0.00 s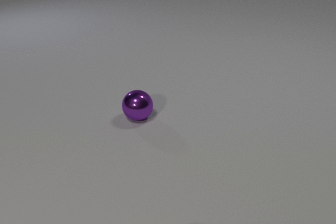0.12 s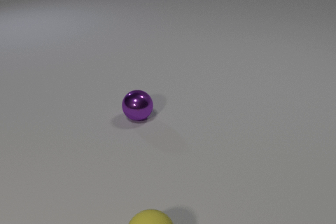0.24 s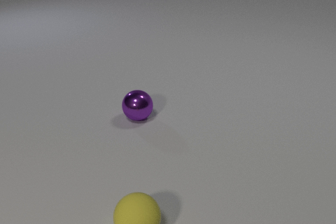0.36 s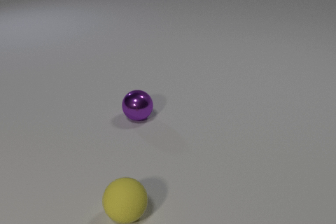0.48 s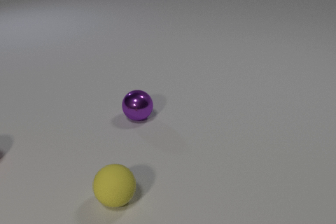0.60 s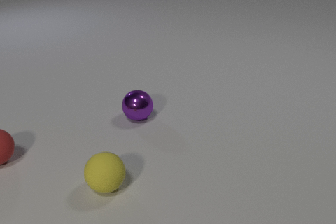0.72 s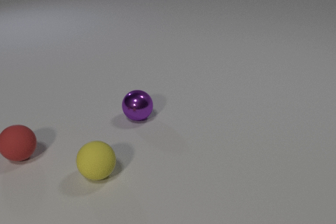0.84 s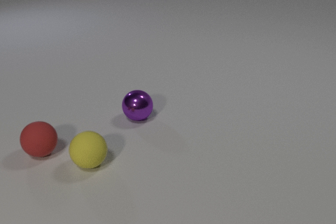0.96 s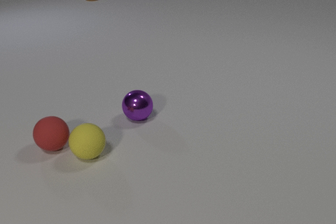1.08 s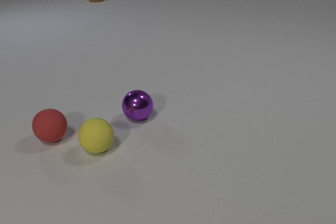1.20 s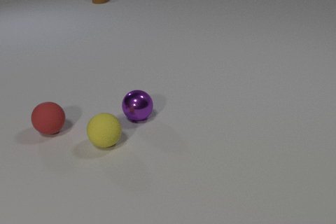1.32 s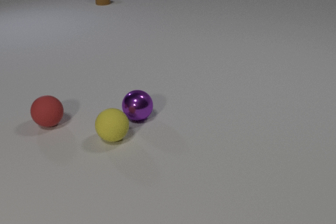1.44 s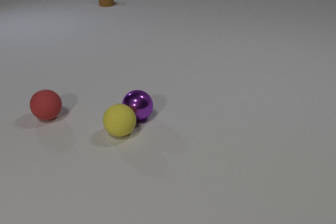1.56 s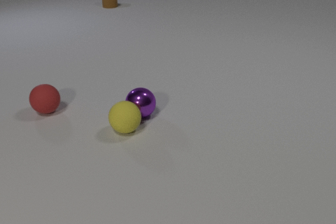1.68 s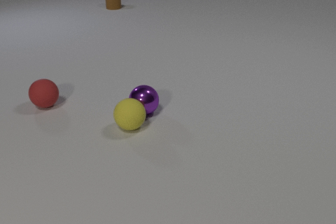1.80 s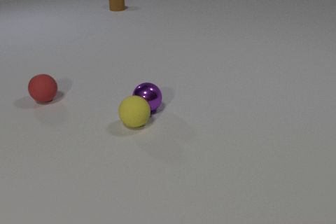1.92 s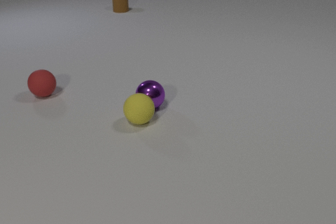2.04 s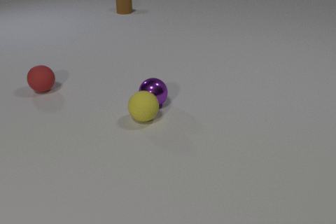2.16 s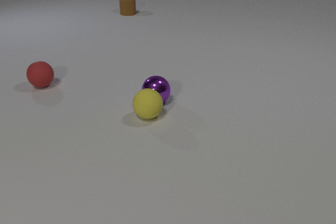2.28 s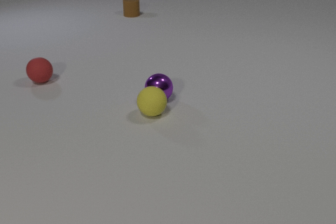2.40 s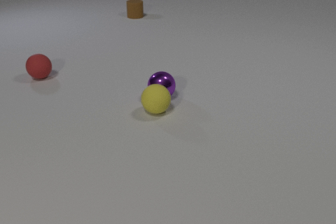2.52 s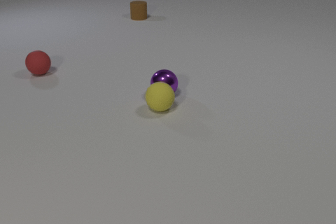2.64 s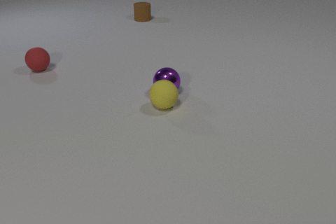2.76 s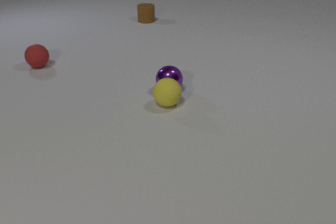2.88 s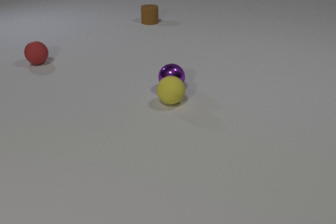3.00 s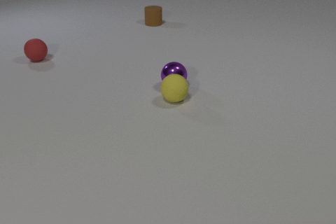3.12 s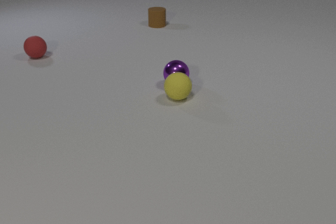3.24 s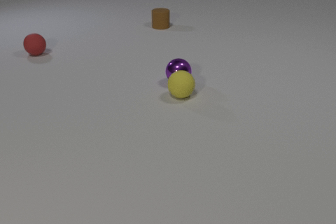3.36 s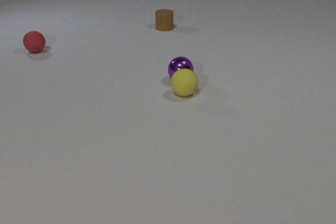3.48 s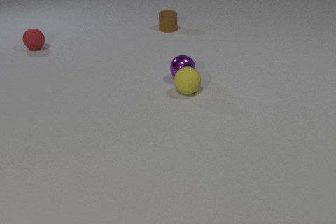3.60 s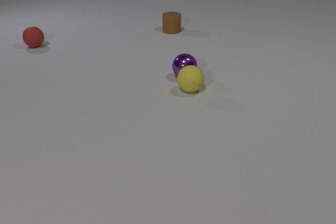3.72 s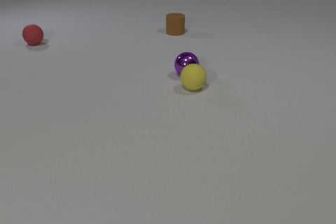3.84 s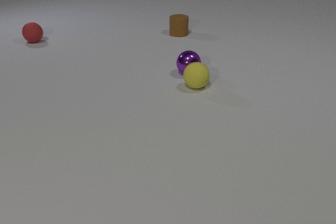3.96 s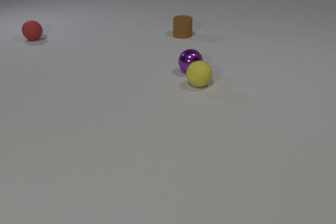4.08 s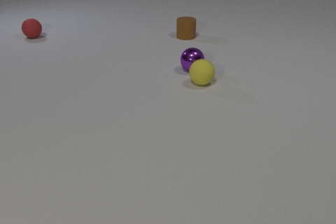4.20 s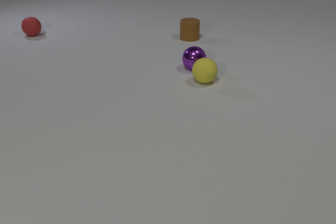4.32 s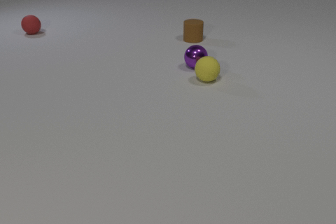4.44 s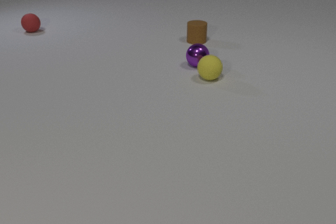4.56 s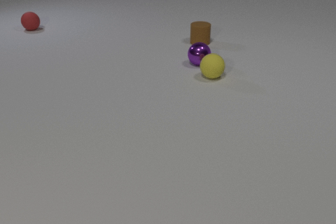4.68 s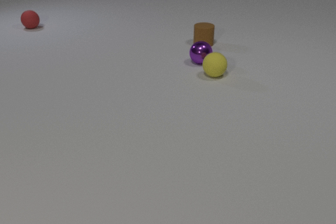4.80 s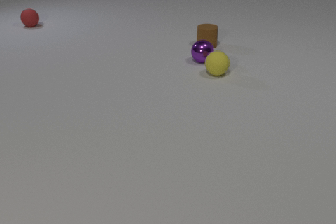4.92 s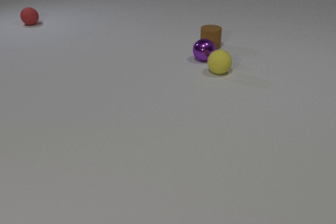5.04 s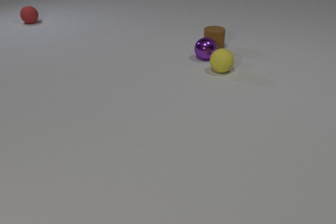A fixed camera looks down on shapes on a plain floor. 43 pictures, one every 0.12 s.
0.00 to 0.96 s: The red rubber sphere comes in at the left edge, rolls to the right. The yellow rubber sphere comes in at the bottom edge, rolls away from the camera and to the left. The brown rubber cylinder comes in at the top edge, slides toward the camera and to the right. The red rubber sphere and the yellow rubber sphere collide.
0.96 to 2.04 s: The red rubber sphere rolls away from the camera. The yellow rubber sphere rolls away from the camera and to the right. The purple metal sphere rolls away from the camera and to the right. The brown rubber cylinder slides toward the camera and to the right. The yellow rubber sphere and the purple metal sphere collide.
2.04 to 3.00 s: The red rubber sphere rolls away from the camera. The yellow rubber sphere rolls away from the camera and to the right. The purple metal sphere rolls away from the camera and to the right. The brown rubber cylinder slides toward the camera and to the right.
3.00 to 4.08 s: The red rubber sphere rolls away from the camera. The yellow rubber sphere rolls away from the camera and to the right. The purple metal sphere rolls away from the camera and to the right. The brown rubber cylinder slides toward the camera and to the right.
4.08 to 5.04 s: The red rubber sphere rolls away from the camera. The yellow rubber sphere rolls away from the camera and to the right. The purple metal sphere rolls away from the camera and to the right. The brown rubber cylinder slides toward the camera and to the right.
What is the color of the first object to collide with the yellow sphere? red.
How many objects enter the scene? 3.
How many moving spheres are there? 3.
